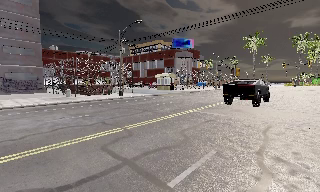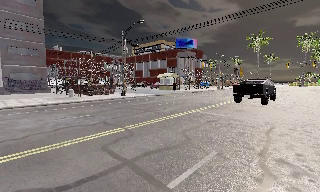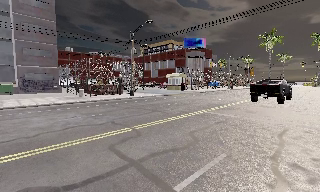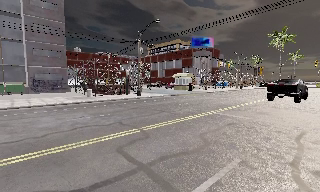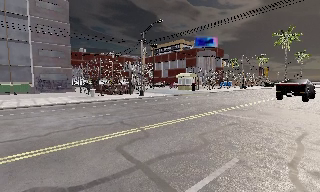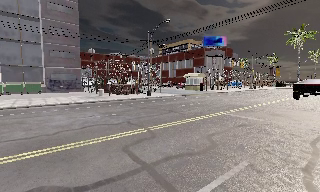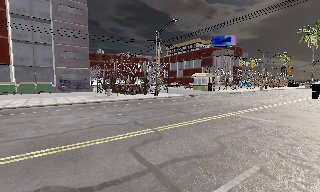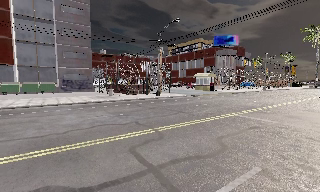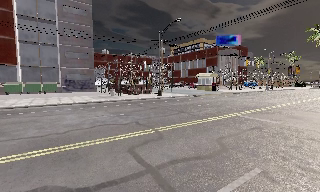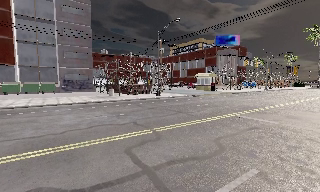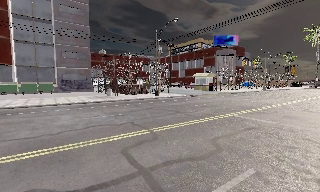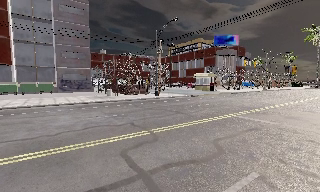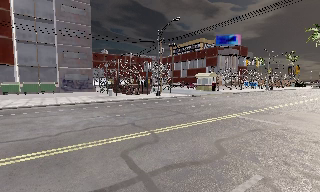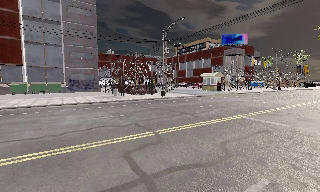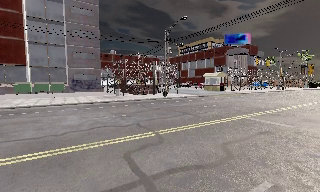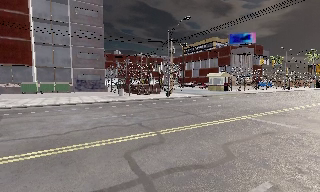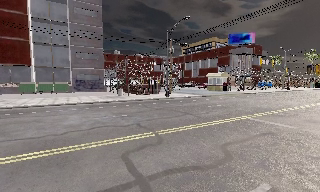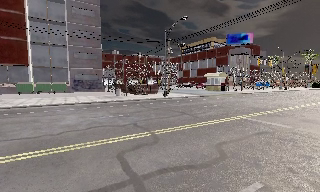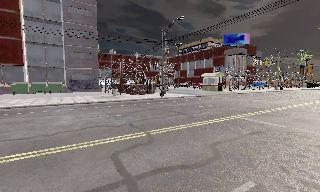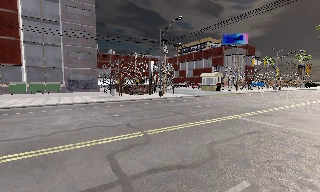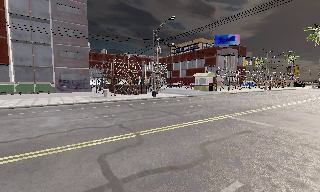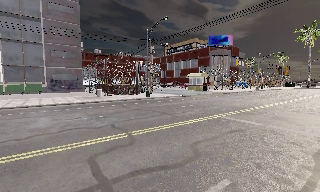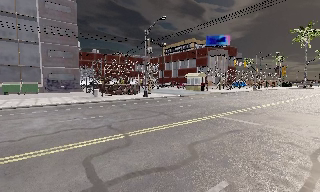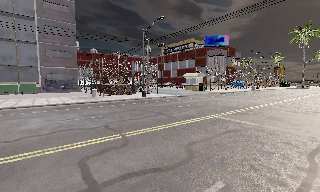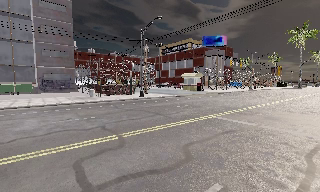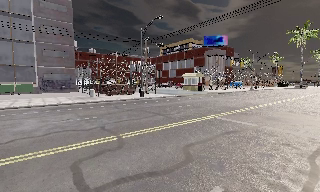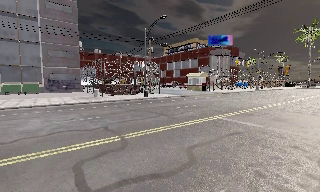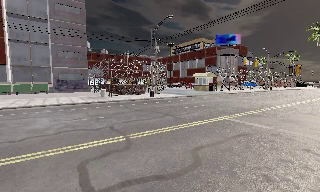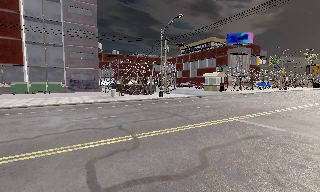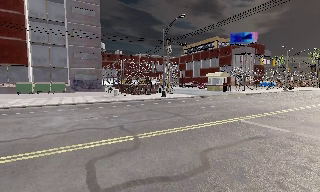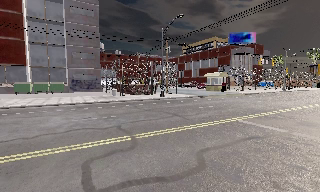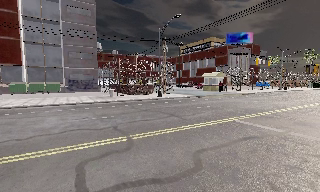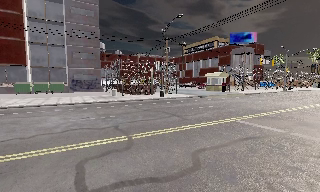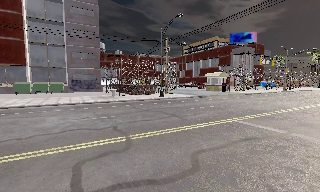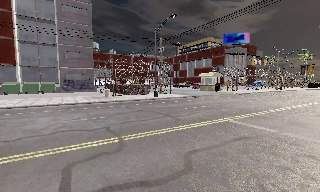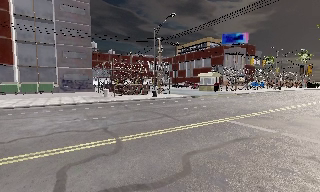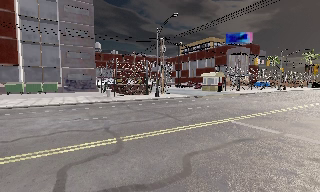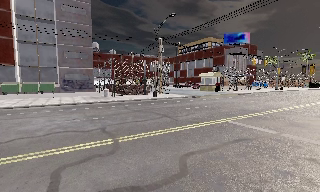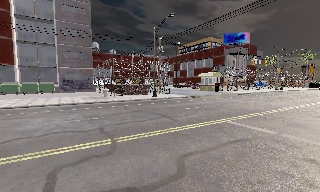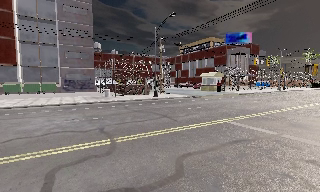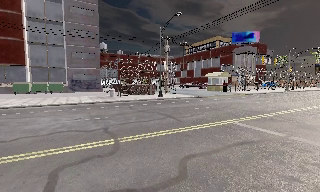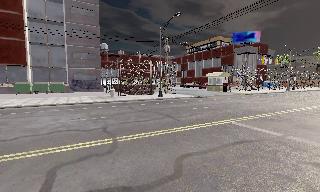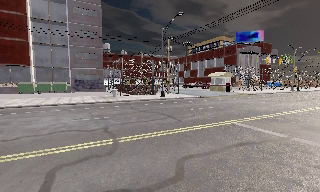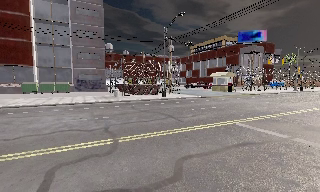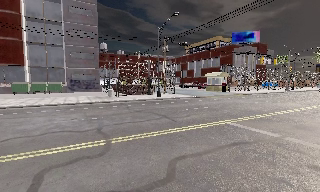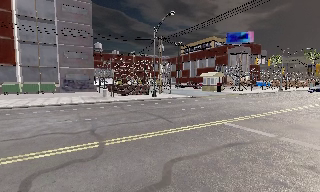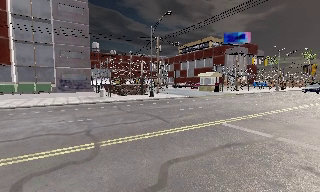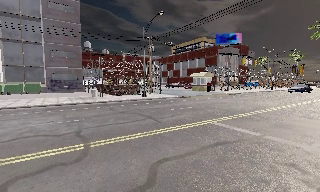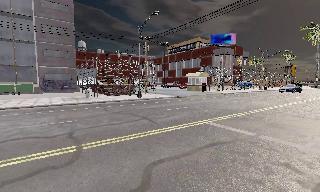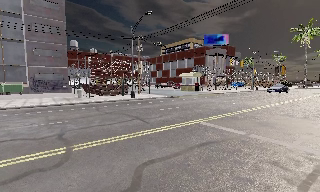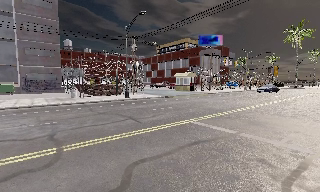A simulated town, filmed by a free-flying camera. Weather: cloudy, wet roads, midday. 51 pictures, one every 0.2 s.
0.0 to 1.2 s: The camera pans to its left, which is counterclockwise from overhead, by about 15 degrees.
1.2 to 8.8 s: The camera travels to its right and forward, about 2.5 m.
8.8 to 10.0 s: The scene slides to the left, as the camera pans about 10 degrees to its right.
The film runs forward here.
